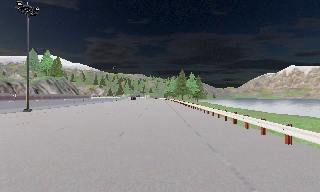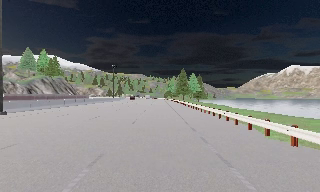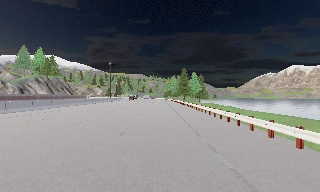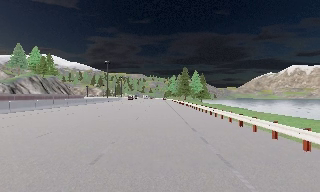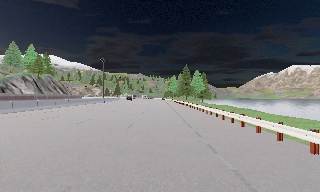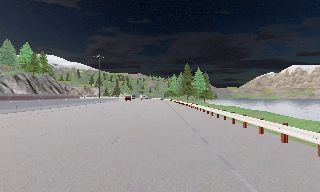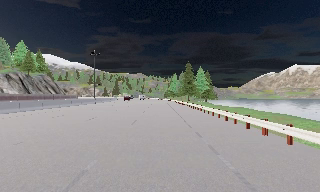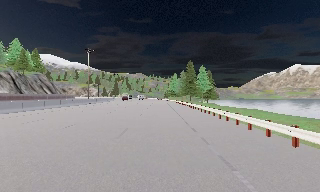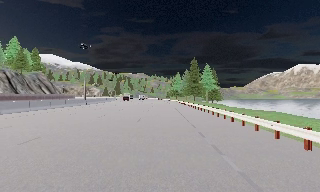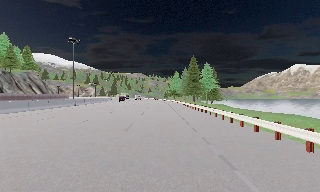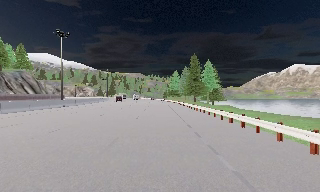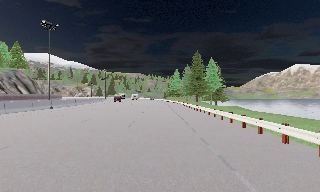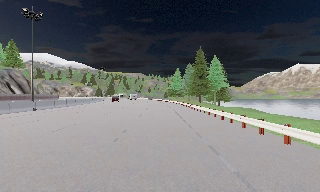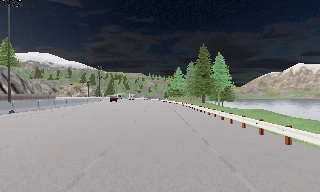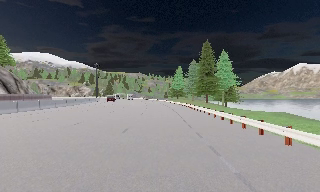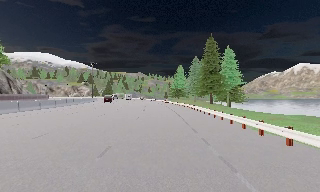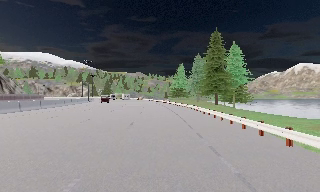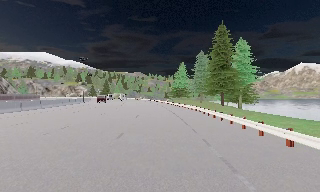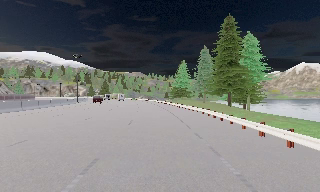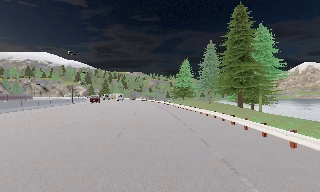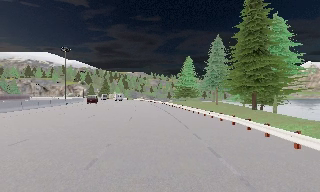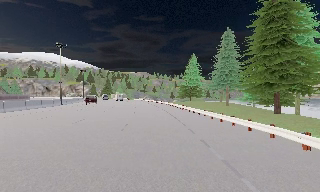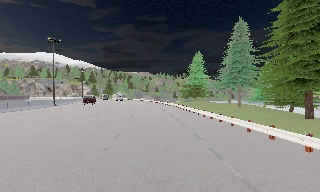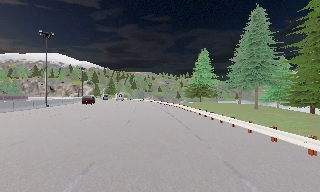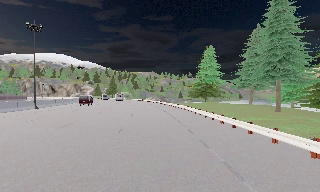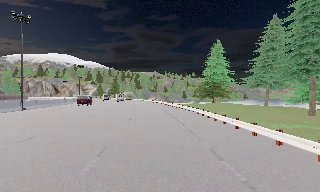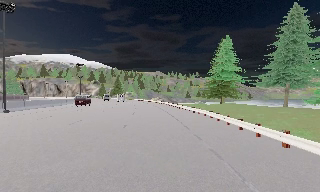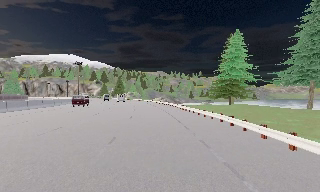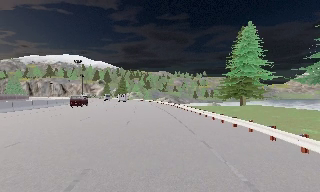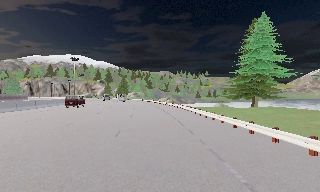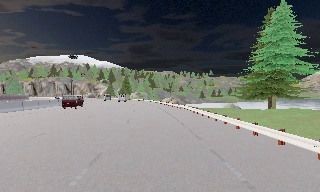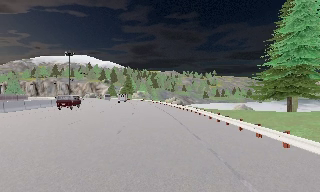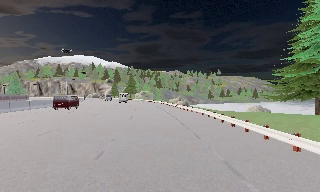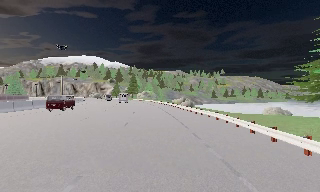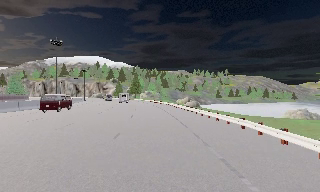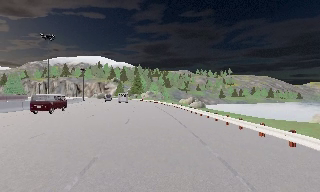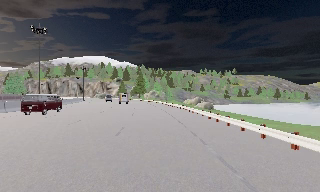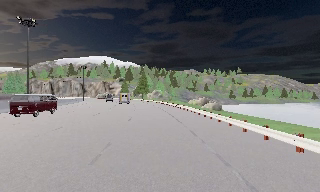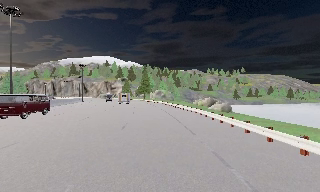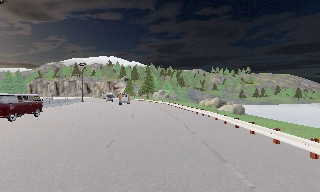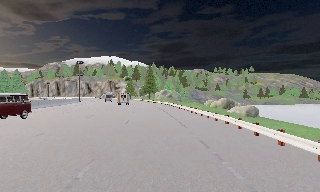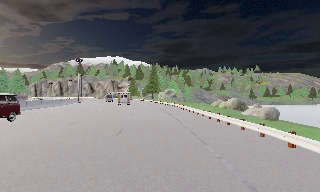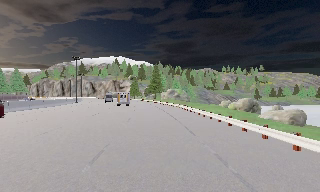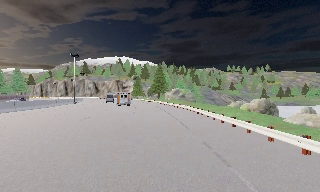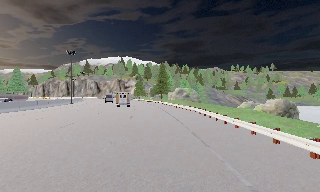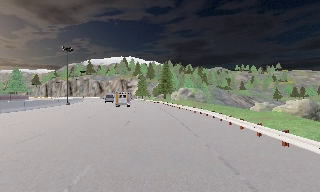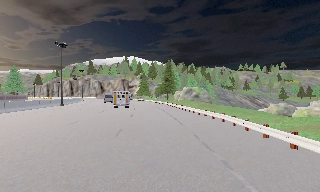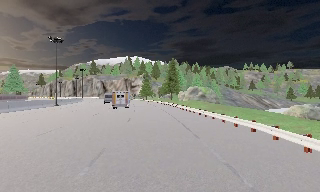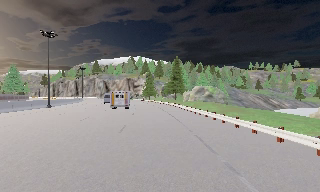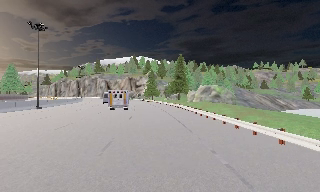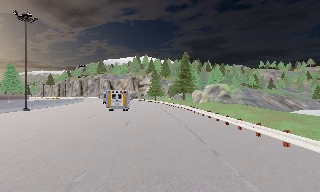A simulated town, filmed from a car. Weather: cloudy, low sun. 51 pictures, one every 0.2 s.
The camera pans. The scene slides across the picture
to the right.
The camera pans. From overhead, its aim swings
counterclockwise.
0.0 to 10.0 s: The camera pans to its left, which is counterclockwise from overhead, by about 35 degrees. It travels forward, about 150 m.
The film runs forward here.
